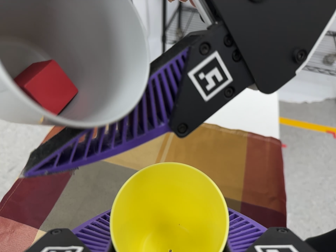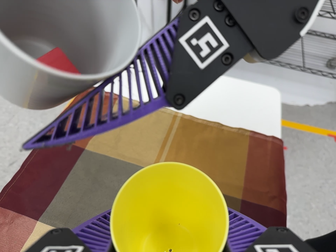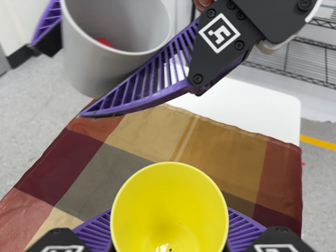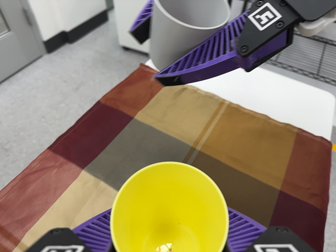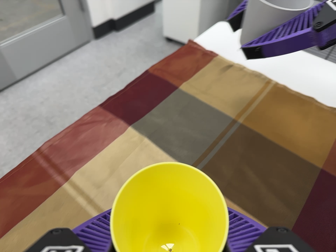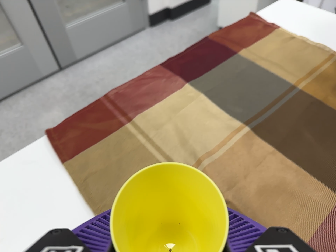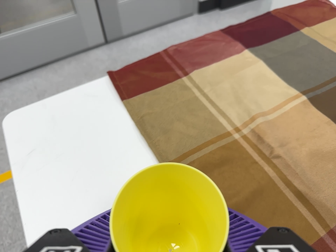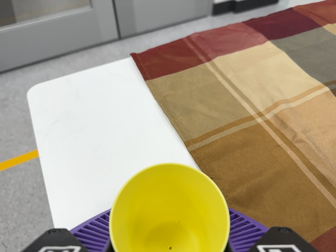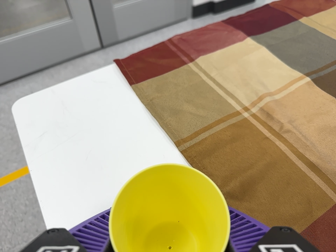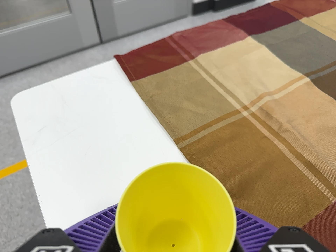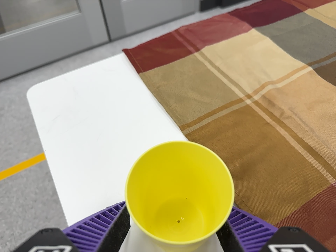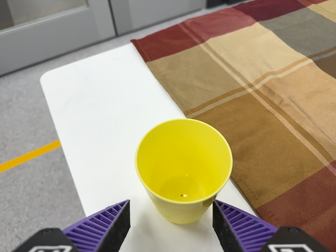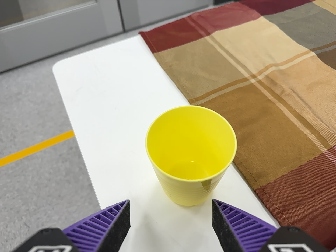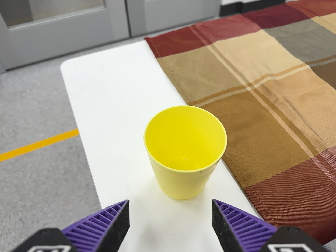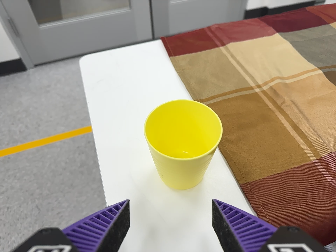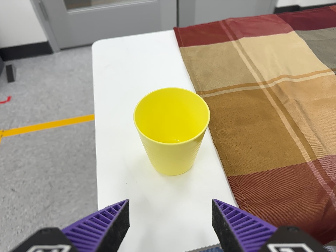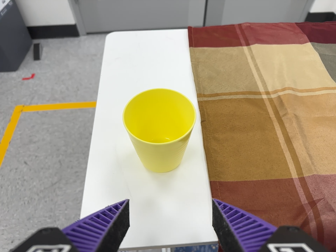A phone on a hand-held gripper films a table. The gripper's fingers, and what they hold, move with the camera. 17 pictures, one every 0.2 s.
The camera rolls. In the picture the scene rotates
clockwise.
The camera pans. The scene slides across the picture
to the right.
0.0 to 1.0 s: The camera swings to its left by about 25 degrees, and the scene slides to the right. It travels toward the bottom of its view, about 20 cm, so close, fixed things drift upward. It rolls about its line of sight by about 25 degrees, and the scene rotates clockwise.
1.0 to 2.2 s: The camera travels toward the bottom of its view and to its left, about 14 cm, so close, fixed things drift upward. It rolls about its line of sight by about 10 degrees, and the scene rotates clockwise.
2.2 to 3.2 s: The camera pans to its left by about 15 degrees. It travels to its right and backward, about 12 cm. It rolls about its line of sight by about 20 degrees, and the scene rotates clockwise.
The film runs backward here.
